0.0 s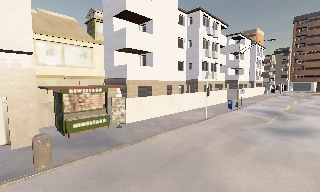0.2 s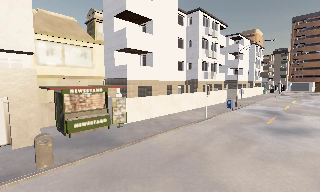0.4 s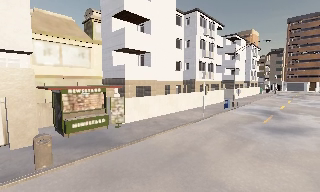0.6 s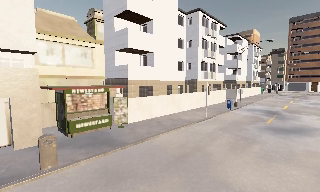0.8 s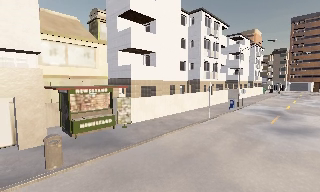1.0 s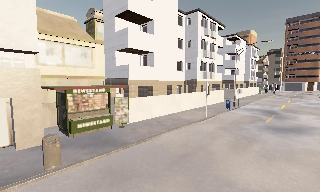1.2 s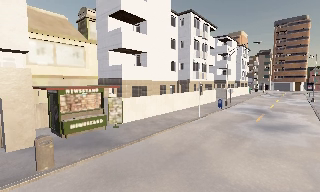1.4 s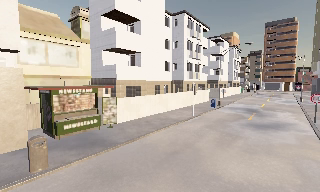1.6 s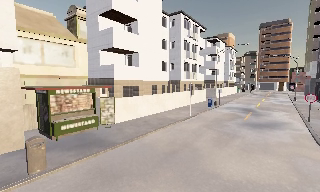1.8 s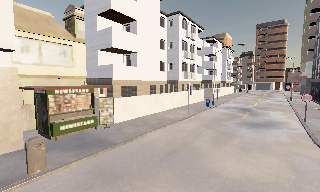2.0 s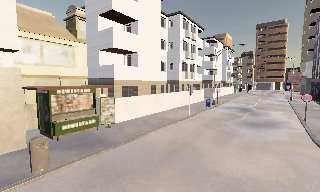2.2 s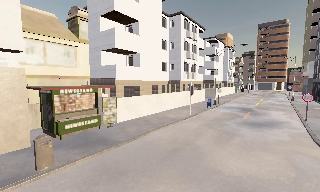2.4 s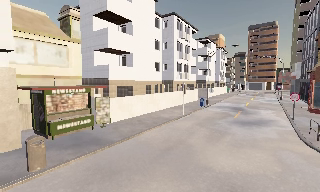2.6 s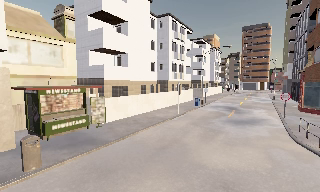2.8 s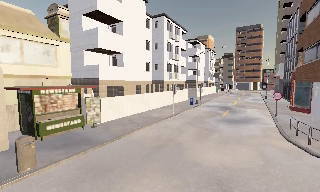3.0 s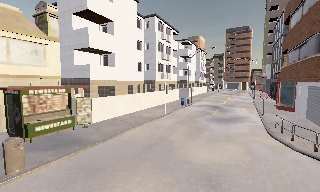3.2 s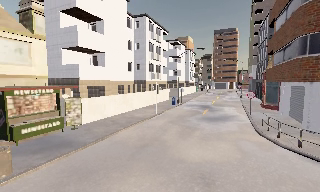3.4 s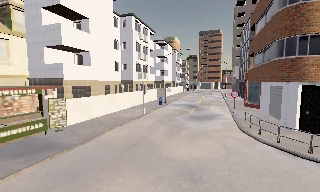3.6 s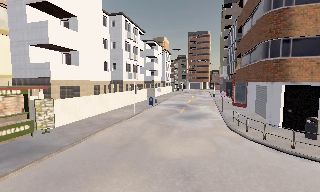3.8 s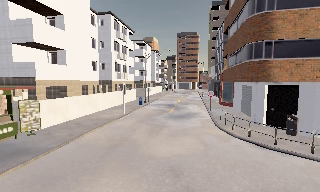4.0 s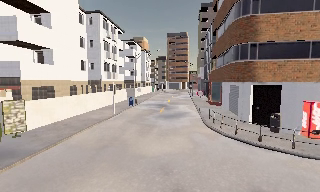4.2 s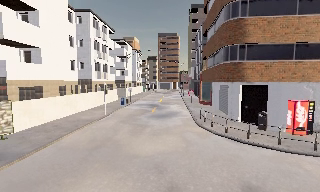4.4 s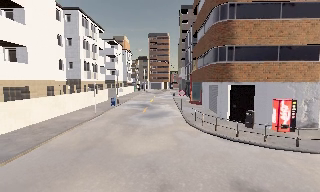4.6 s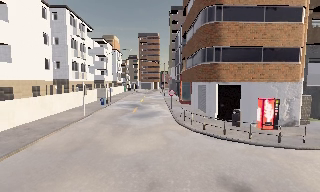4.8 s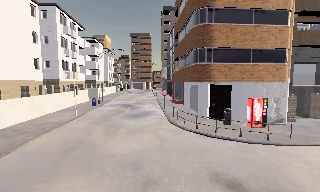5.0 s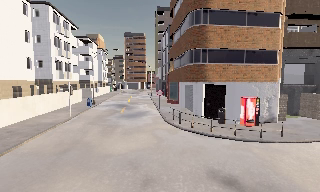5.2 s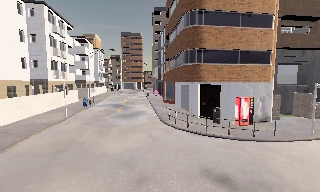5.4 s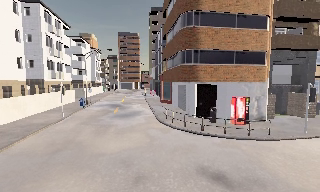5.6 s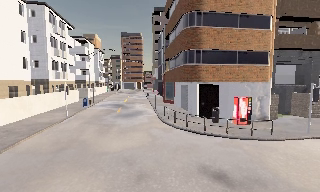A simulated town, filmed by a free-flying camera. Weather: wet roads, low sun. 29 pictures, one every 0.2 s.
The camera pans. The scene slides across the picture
to the left.
The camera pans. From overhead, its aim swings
clockwise.
0.0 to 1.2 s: The camera travels to its left, about 0.5 m.
1.2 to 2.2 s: The camera shifts only a little, or ends up much as it began.
2.2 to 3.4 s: The camera pans to its right, which is clockwise from overhead, by about 15 degrees. It travels backward, about 0.5 m, so what stands in front gets smaller.
3.4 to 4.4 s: The camera swings to its right by about 20 degrees, and the scene slides to the left.
4.4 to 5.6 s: The camera travels backward, about 0.5 m, so what stands in front gets smaller.
The film runs backward here.
